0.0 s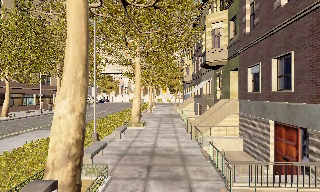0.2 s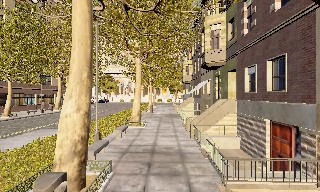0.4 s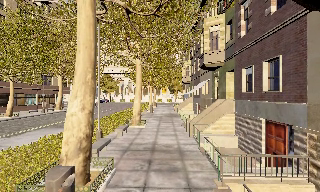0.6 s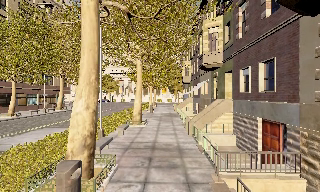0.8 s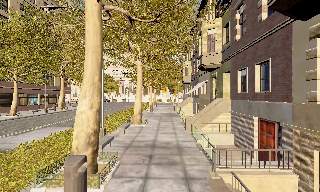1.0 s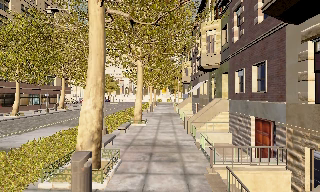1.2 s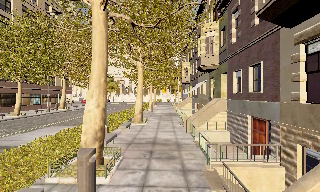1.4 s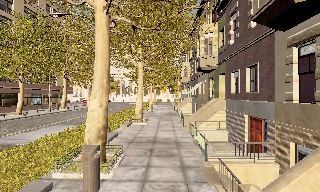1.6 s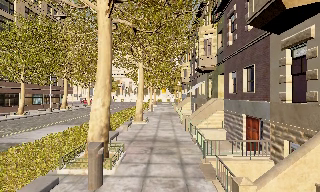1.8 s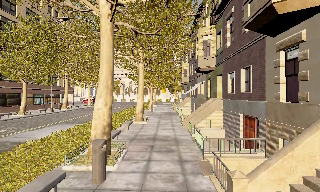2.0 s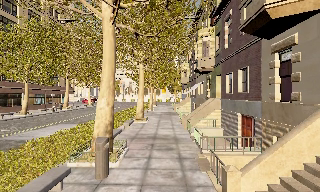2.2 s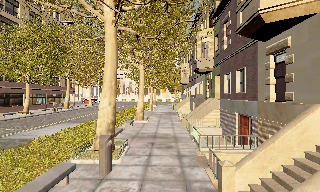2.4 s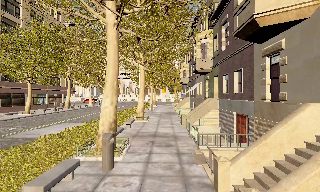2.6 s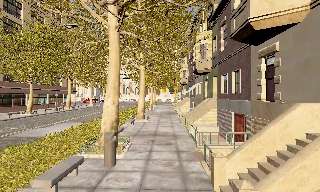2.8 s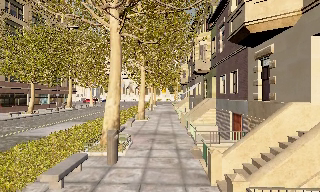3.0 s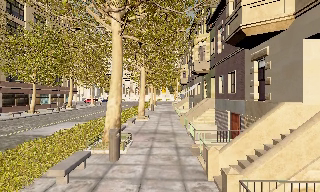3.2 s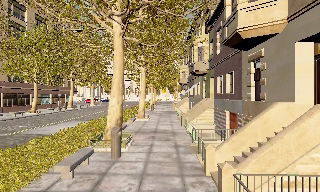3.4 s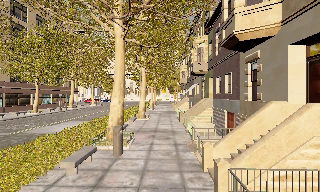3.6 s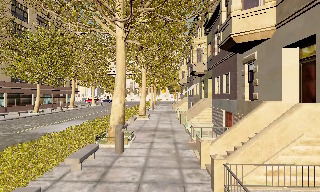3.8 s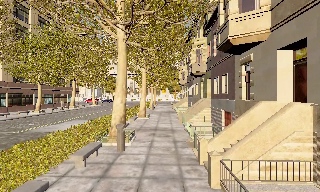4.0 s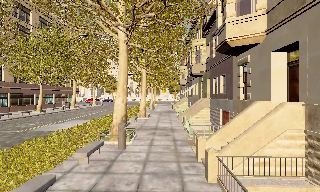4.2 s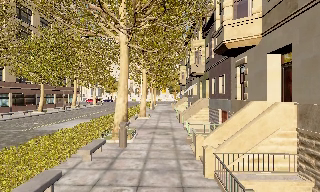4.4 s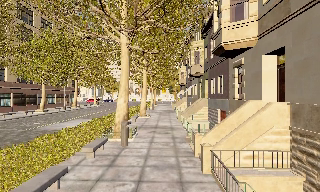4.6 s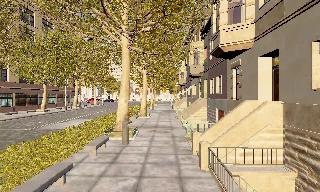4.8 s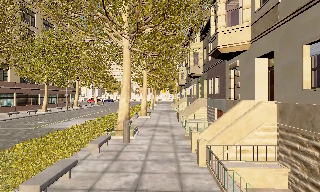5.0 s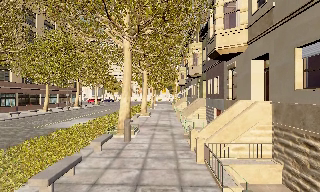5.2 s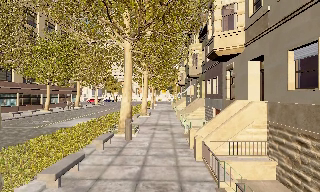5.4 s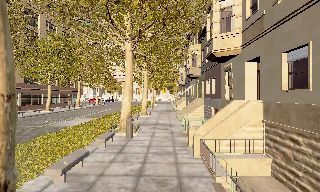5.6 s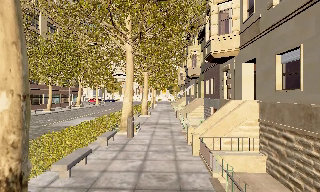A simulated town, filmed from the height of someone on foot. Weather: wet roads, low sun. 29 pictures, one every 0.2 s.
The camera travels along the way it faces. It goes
backward.
0.0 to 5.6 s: The camera travels backward, about 7 m, so what stands in front gets smaller.
The film runs backward here.
